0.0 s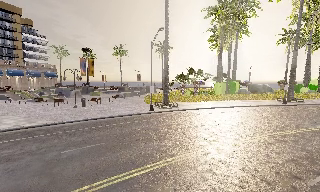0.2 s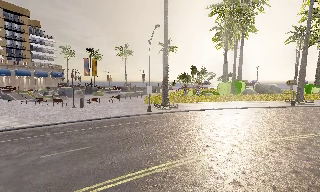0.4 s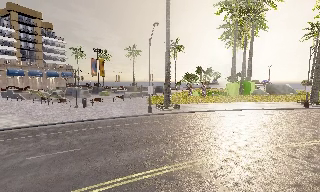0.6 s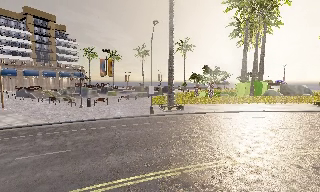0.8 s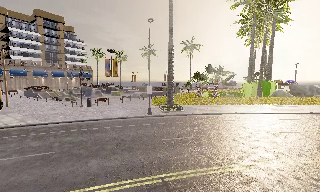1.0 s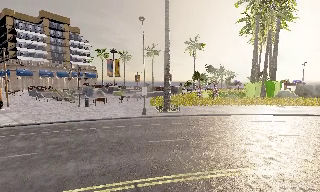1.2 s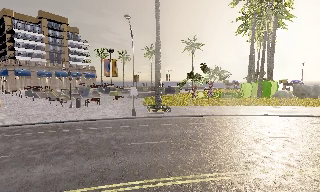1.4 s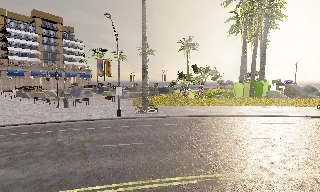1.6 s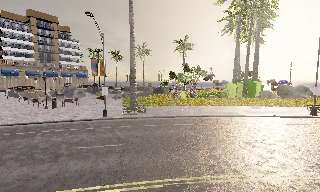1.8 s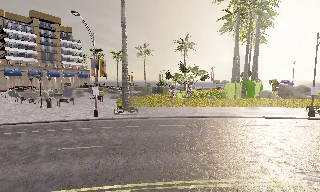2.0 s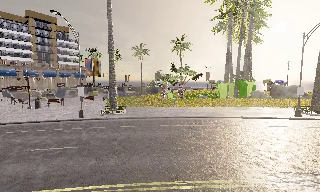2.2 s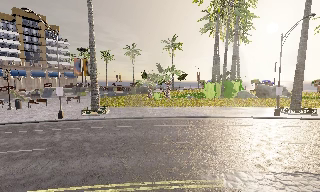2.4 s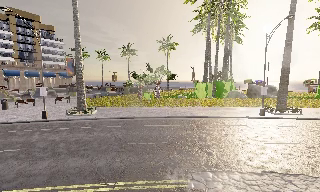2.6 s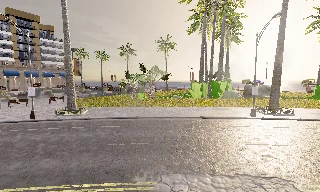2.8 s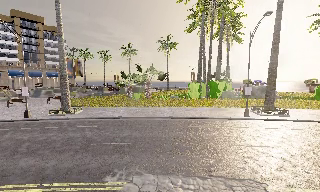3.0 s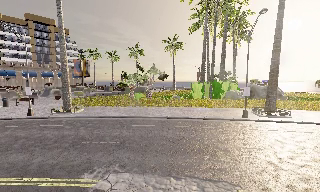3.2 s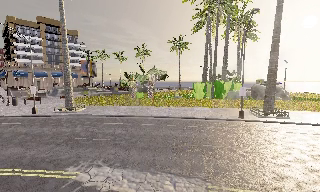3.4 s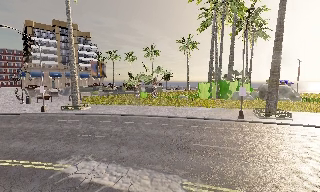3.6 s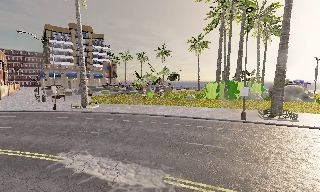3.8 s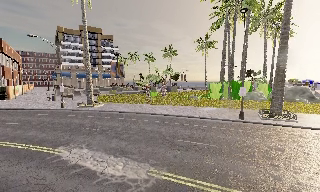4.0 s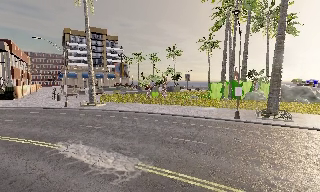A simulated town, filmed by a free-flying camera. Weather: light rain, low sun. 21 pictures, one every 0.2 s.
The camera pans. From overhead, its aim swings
counterclockwise.
0.0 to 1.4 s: The camera pans to its left, which is counterclockwise from overhead, by about 15 degrees. It travels to its right and forward, about 8 m, so close, fixed things drift to the left.
1.4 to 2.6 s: The camera travels to its right, about 7 m, so close, fixed things drift to the left.
2.6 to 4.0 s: The camera pans to its left, which is counterclockwise from overhead, by about 20 degrees. It travels to its right, about 7 m.
The film runs forward here.
